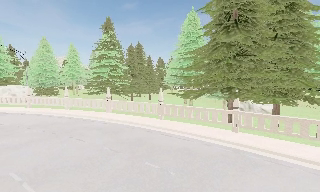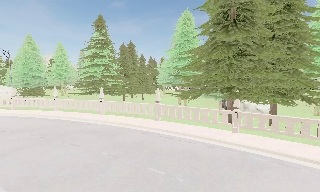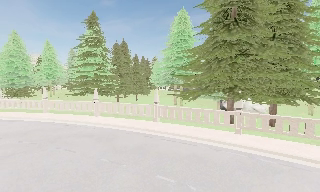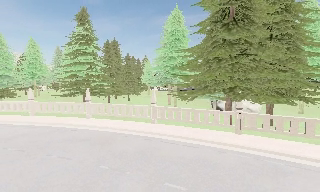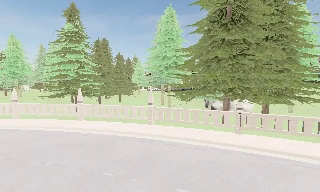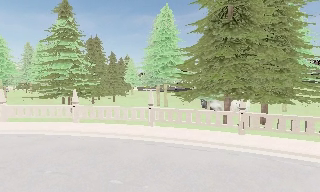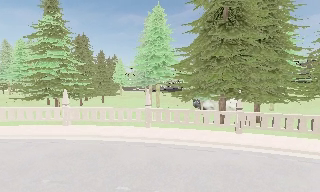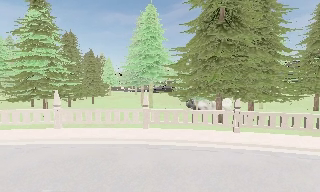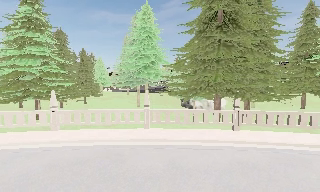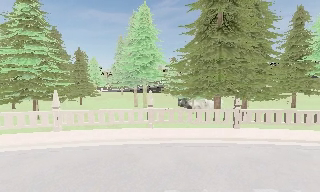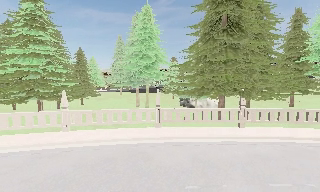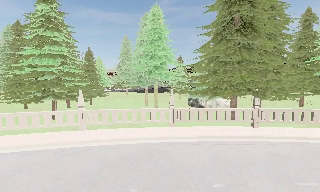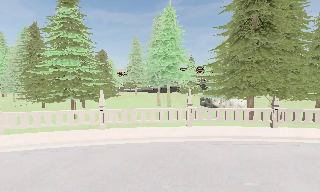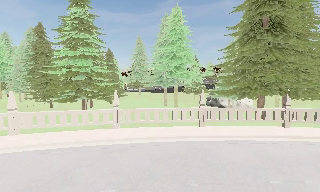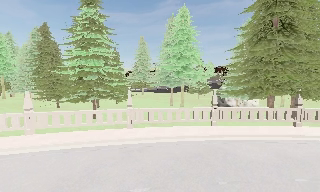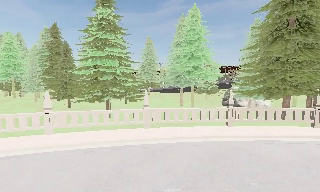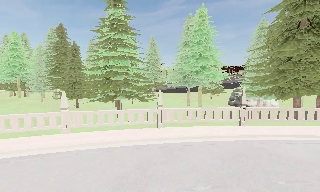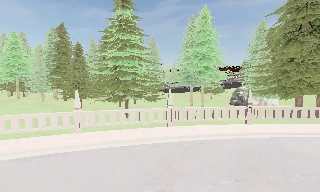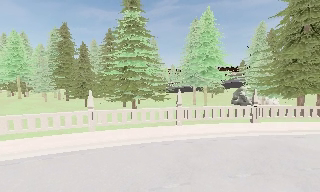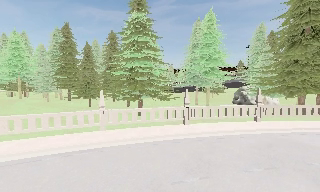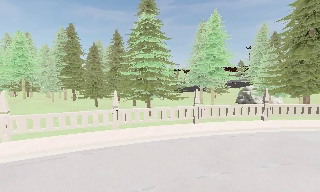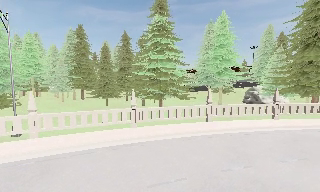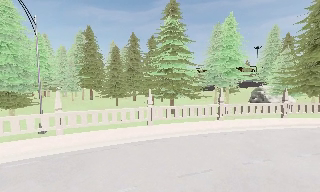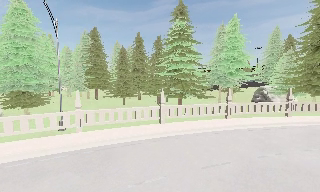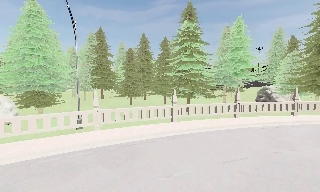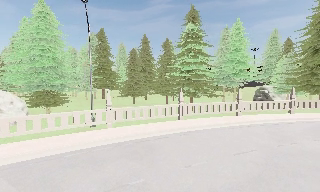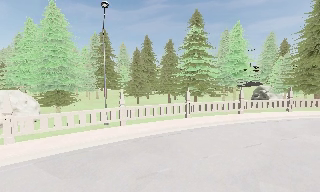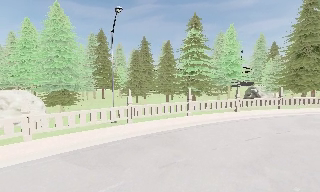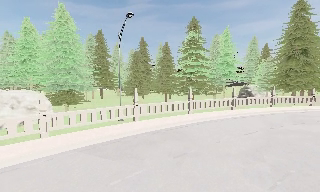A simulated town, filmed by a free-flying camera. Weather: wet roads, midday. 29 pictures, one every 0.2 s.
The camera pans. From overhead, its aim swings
clockwise.
0.0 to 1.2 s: The camera pans to its right, which is clockwise from overhead, by about 25 degrees. It travels to its left and forward, about 5 m.
1.2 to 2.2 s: The camera pans to its right, which is clockwise from overhead, by about 10 degrees. It travels to its left, about 4 m.
2.2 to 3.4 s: The camera travels to its left, about 6 m, so close, fixed things drift to the right.
3.4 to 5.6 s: The camera pans to its right, which is clockwise from overhead, by about 10 degrees. It travels to its left and backward, about 13 m, so close, fixed things drift to the right.
The film runs backward here.
